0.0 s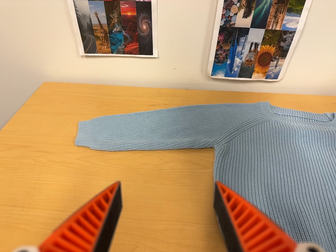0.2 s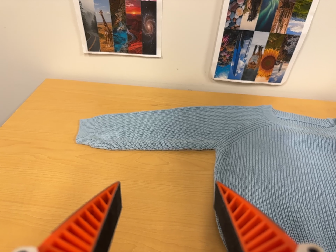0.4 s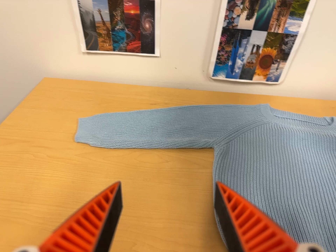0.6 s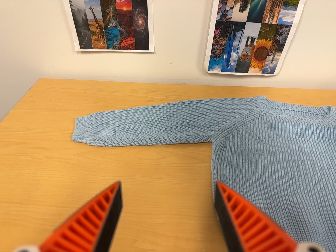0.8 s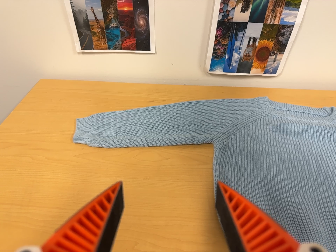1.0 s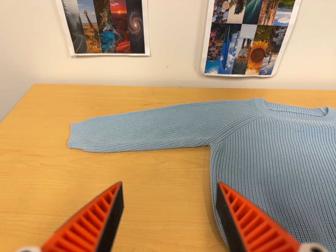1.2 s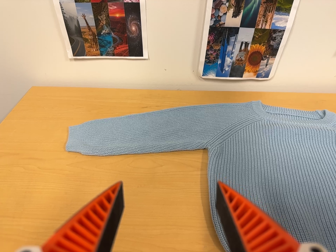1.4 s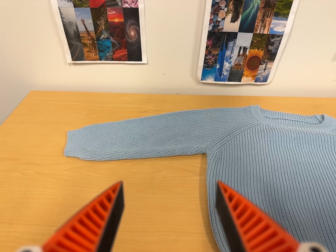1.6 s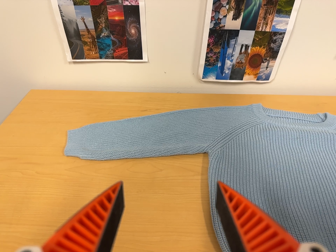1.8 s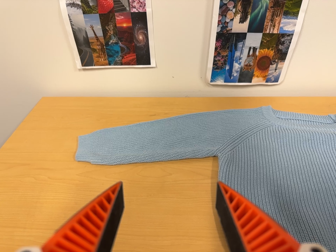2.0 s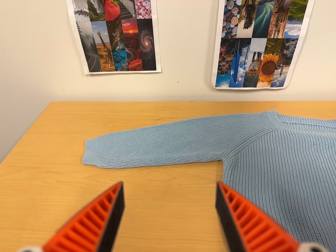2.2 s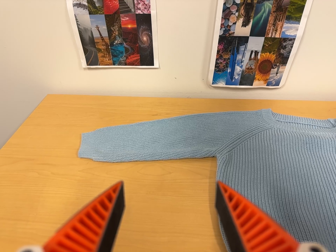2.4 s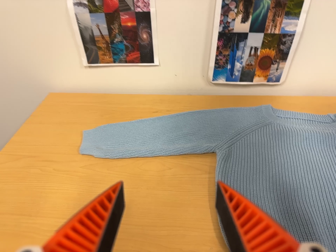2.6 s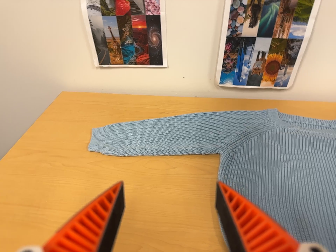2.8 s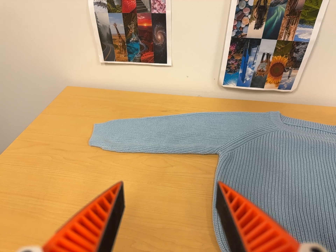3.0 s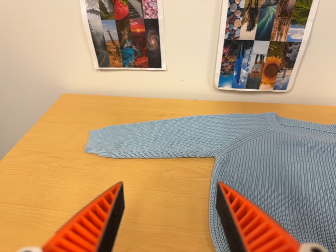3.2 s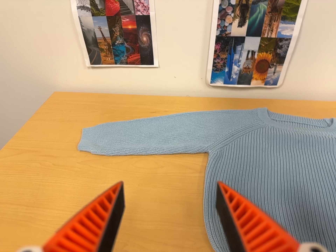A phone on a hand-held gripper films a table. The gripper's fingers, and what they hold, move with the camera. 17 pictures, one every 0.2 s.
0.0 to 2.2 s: The camera shifts only a little, or ends up much as it began.
2.2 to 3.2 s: The camera travels to its right, about 5 cm.
The film runs backward here.
